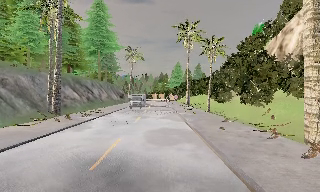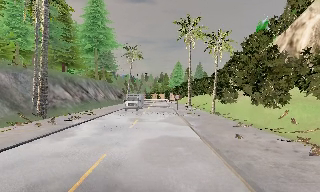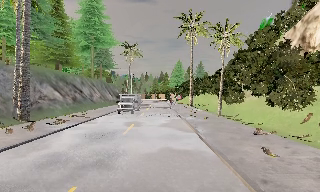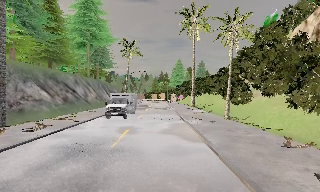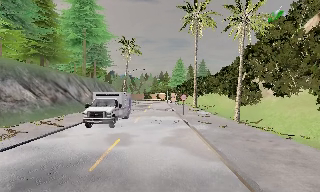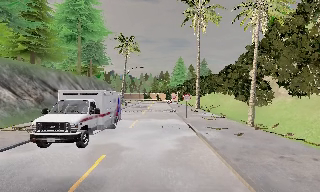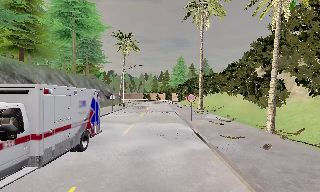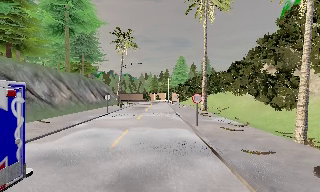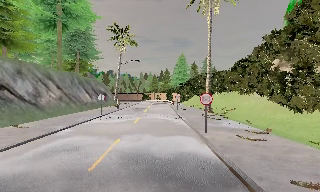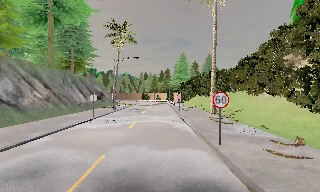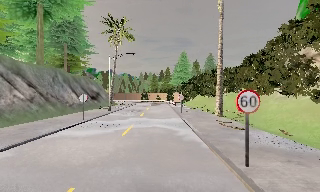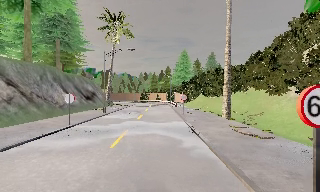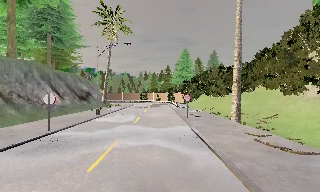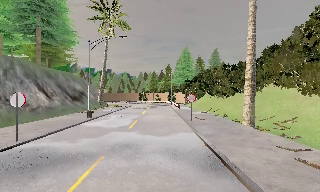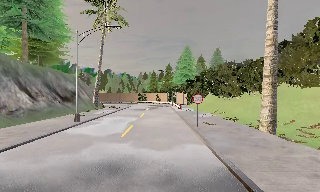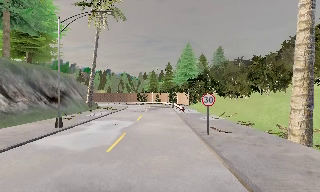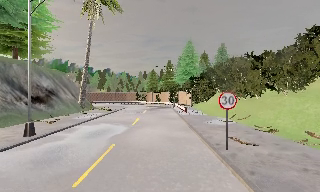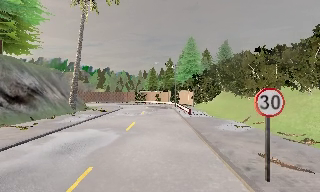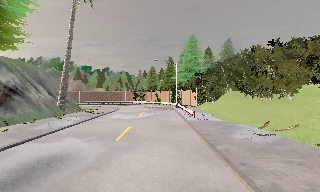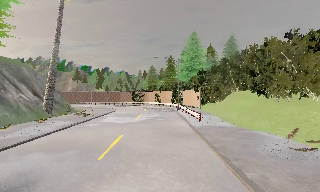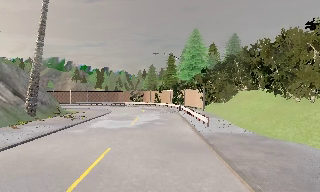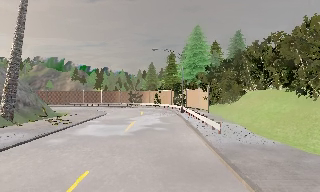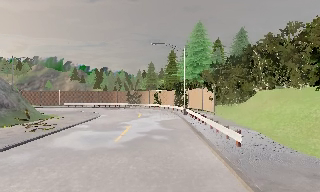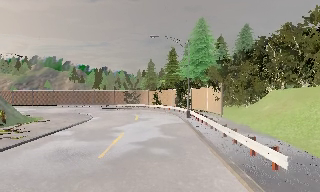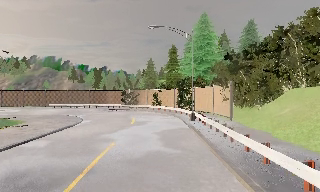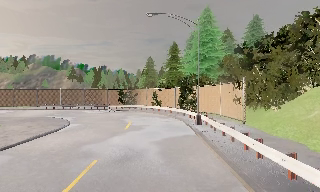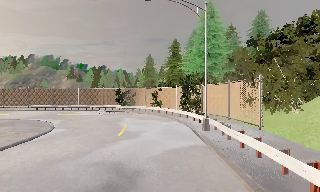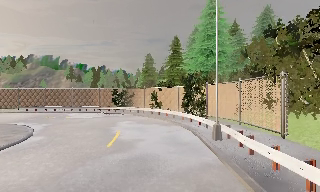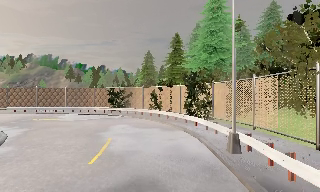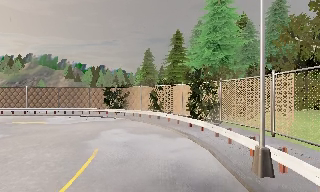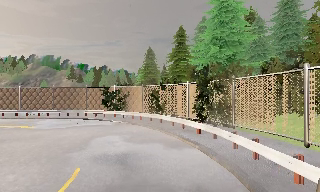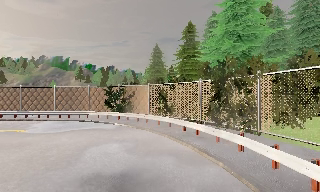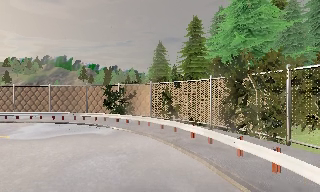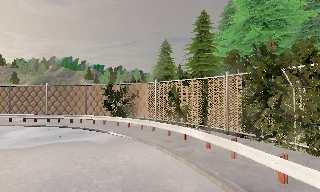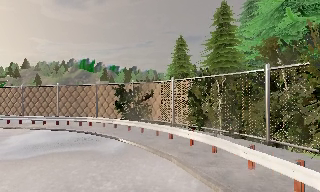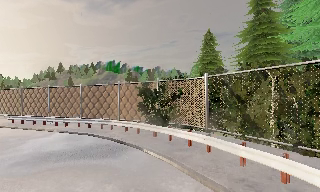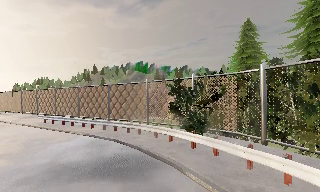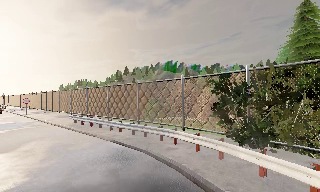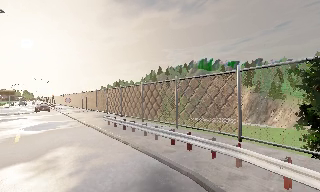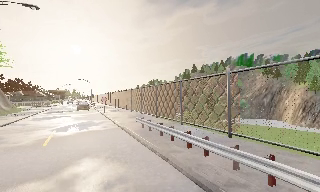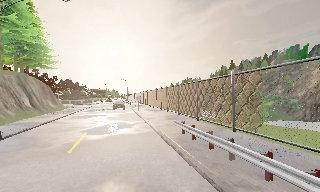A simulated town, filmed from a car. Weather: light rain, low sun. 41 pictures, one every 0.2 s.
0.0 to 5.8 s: The camera travels forward, about 60 m, so what stands in front looms larger.
5.8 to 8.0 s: The scene slides to the right, as the camera pans about 75 degrees to its left. It travels forward, about 19 m.
The film runs forward here.
